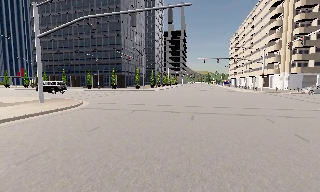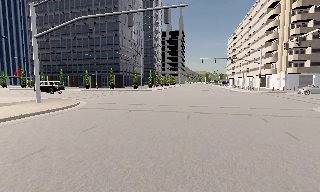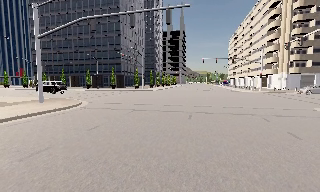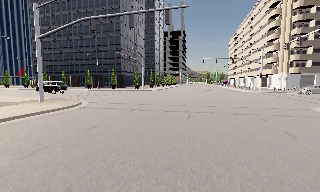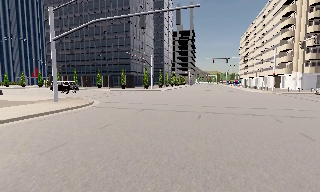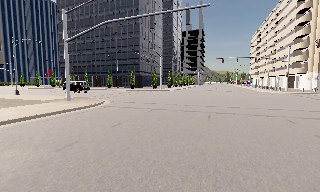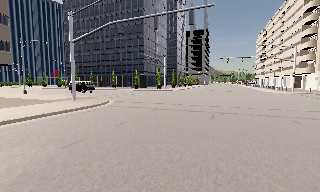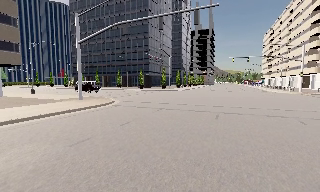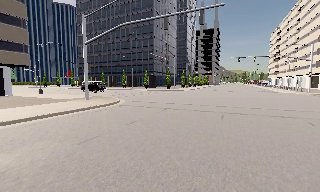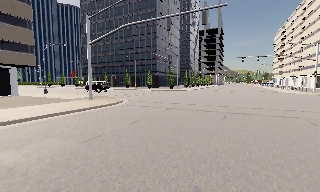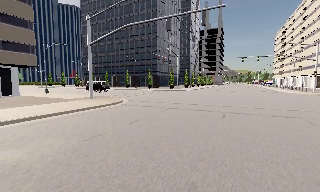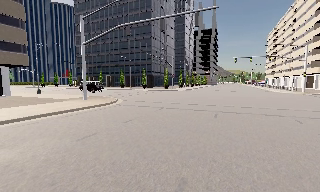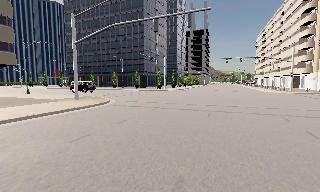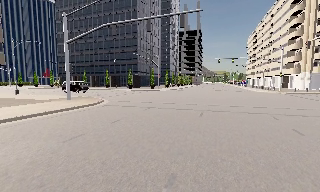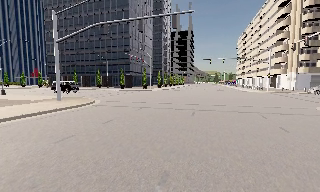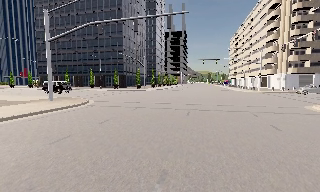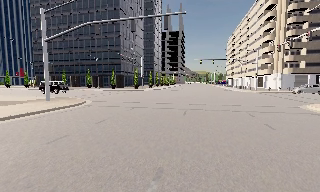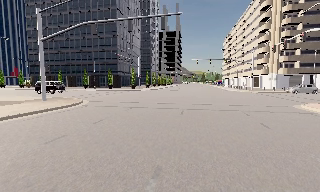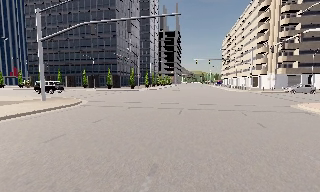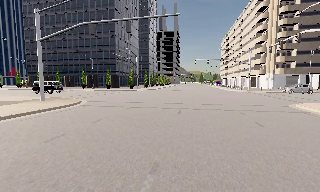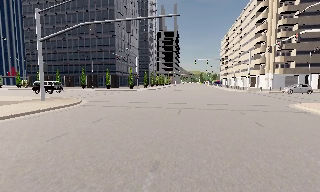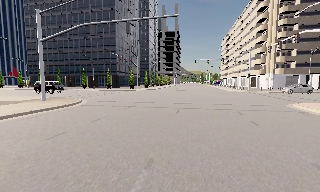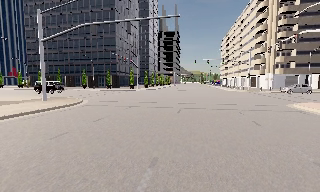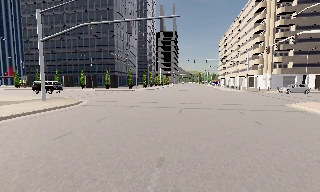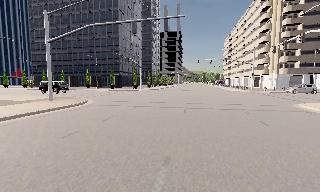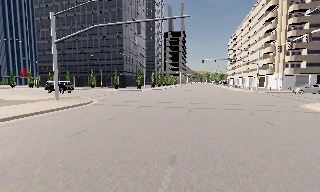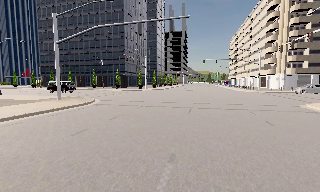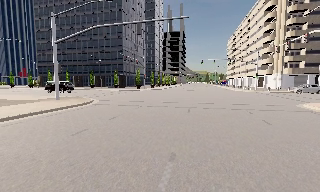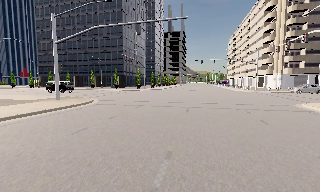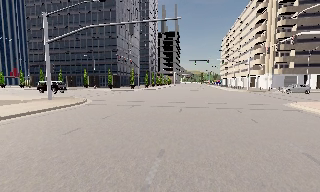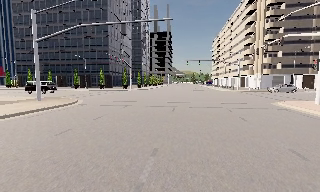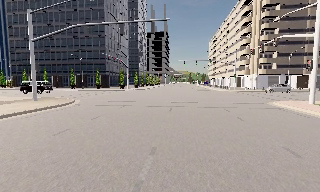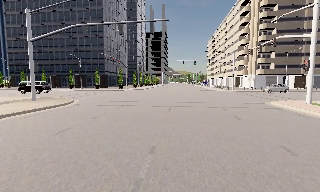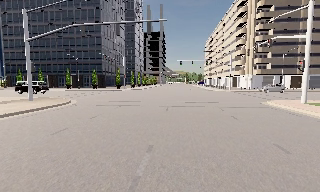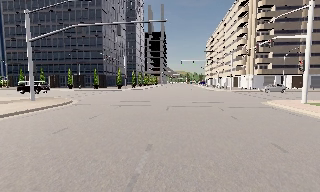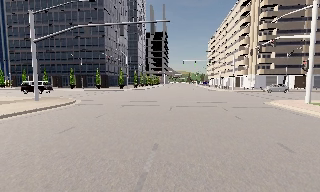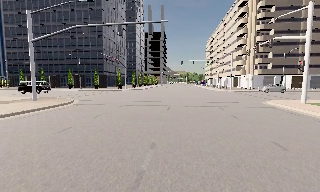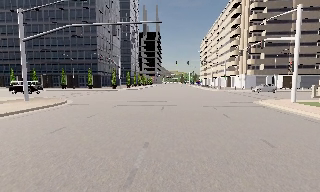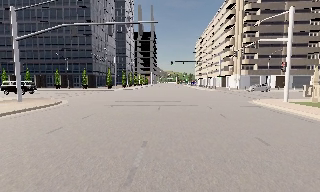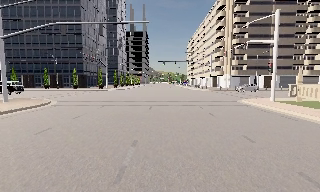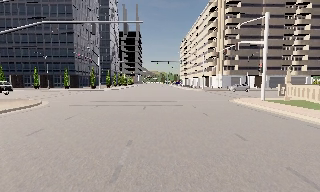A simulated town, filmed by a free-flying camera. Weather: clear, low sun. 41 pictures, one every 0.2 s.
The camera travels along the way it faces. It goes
backward.
0.0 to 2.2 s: The scene slides to the right, as the camera pans about 10 degrees to its left. It travels backward, about 1 m, so what stands in front gets smaller.
2.2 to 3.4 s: The camera swings to its right by about 10 degrees, and the scene slides to the left.
3.4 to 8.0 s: The scene slides to the left, as the camera pans about 15 degrees to its right. It travels backward, about 1.5 m, so what stands in front gets smaller.
The film runs backward here.
